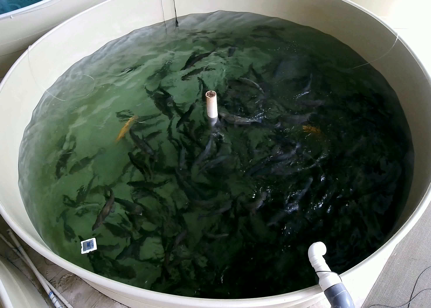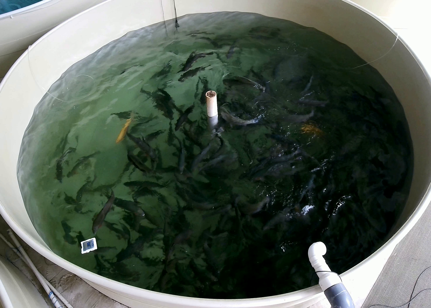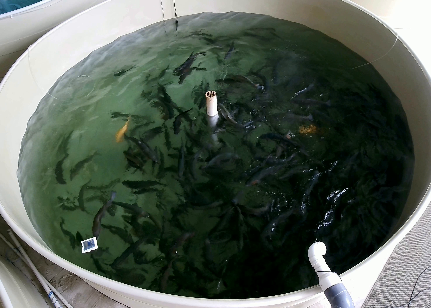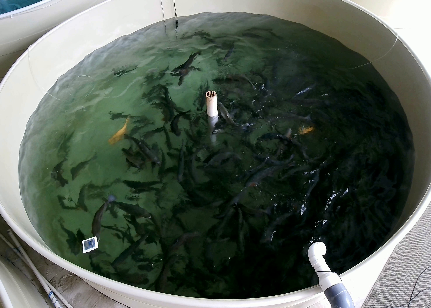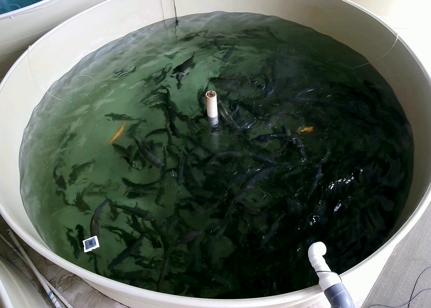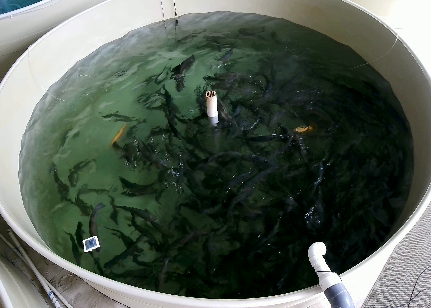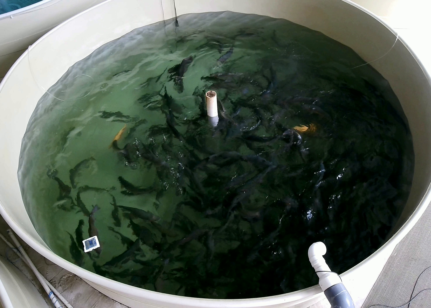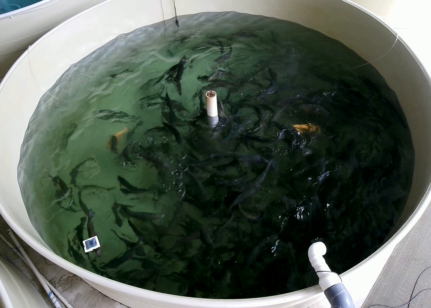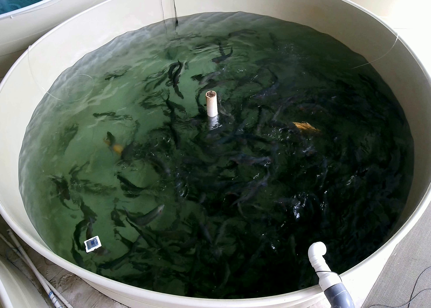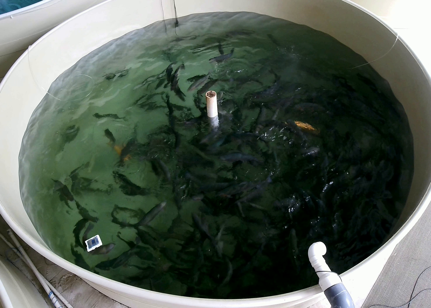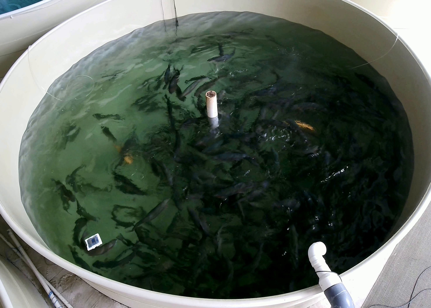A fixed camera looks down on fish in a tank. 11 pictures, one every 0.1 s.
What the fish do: Foraging.
